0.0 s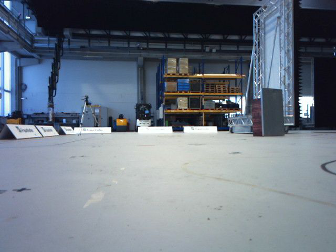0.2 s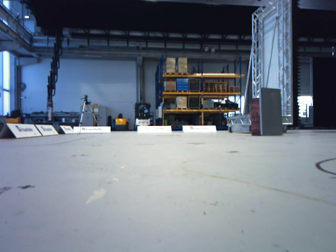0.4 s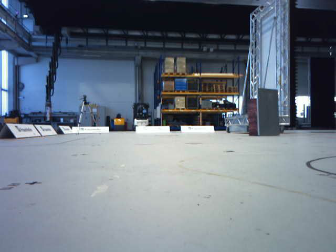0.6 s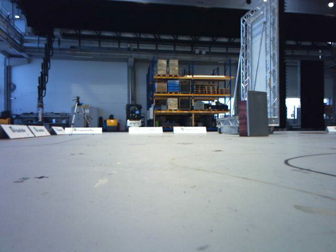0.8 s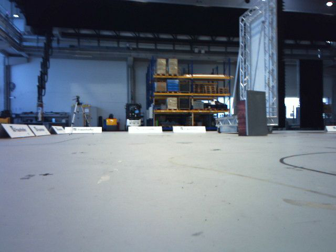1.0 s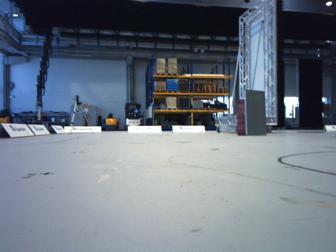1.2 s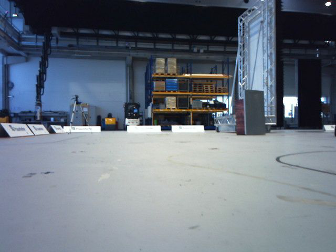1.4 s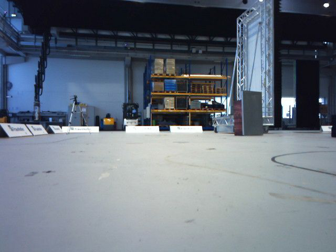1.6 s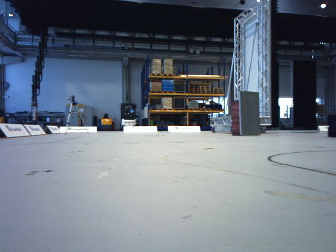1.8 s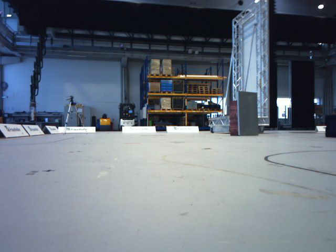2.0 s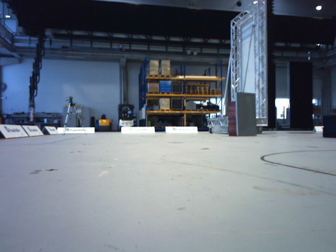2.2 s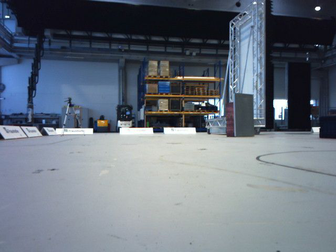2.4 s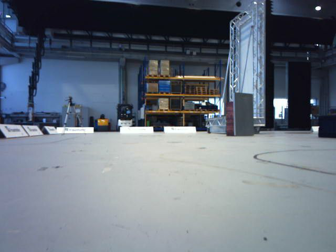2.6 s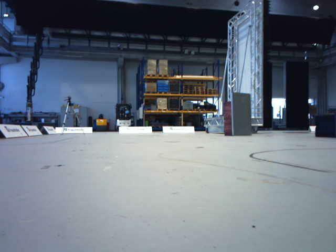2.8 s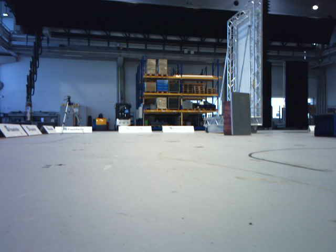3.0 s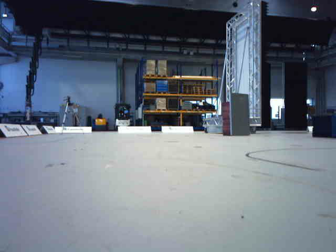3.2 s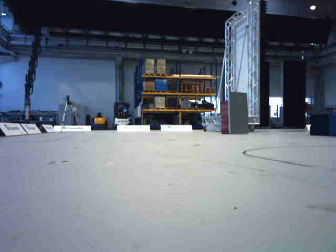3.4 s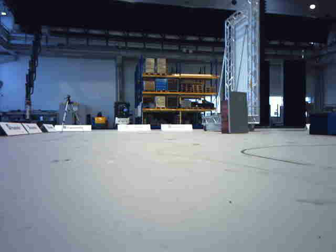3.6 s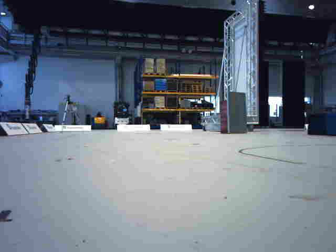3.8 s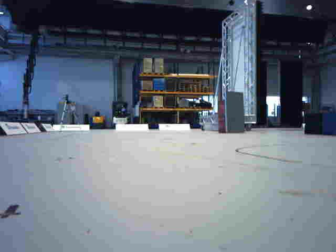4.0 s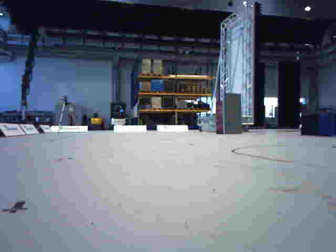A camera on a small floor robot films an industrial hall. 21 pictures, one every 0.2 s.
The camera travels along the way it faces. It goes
backward.
0.0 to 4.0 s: The camera travels backward, about 0.8 m, so what stands in front gets smaller.
The film runs backward here.
